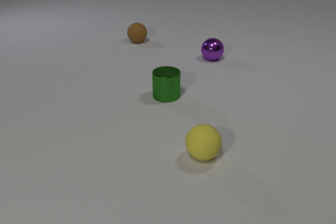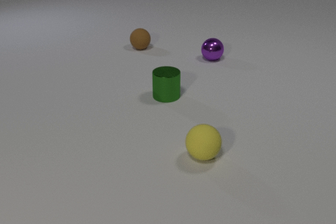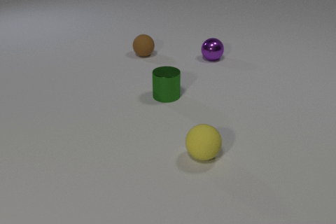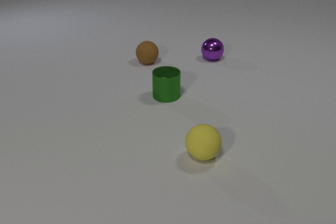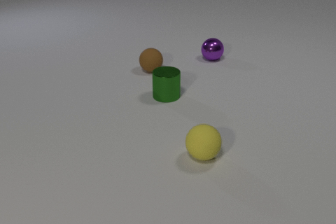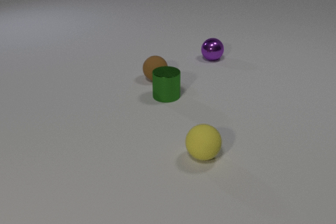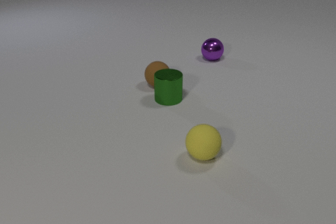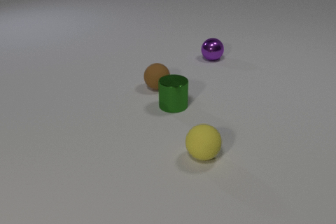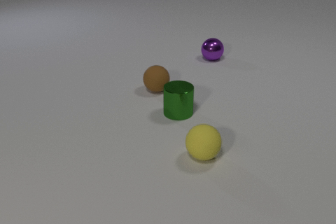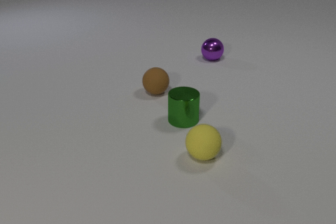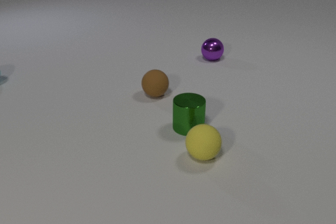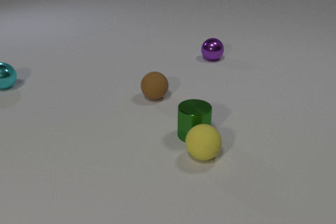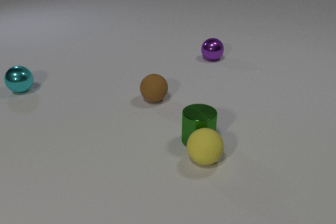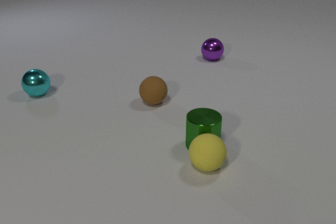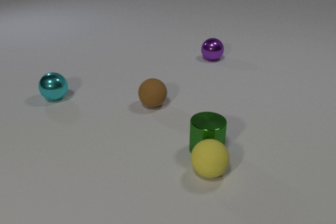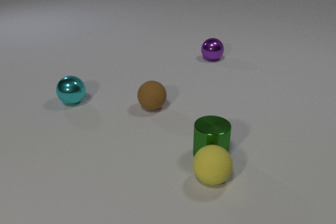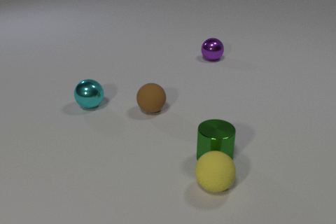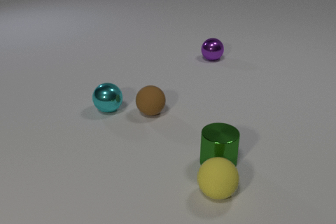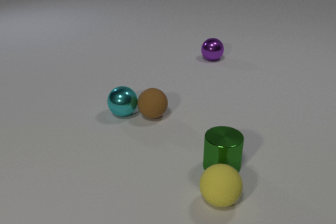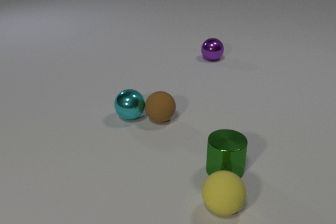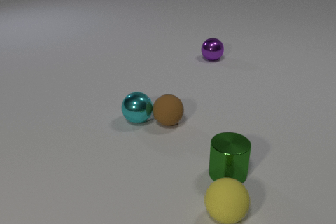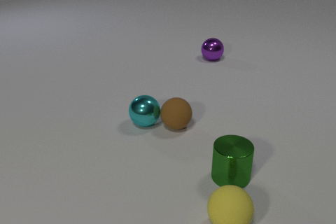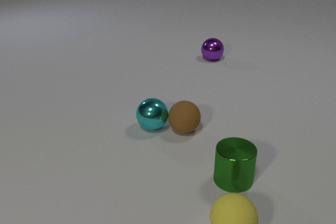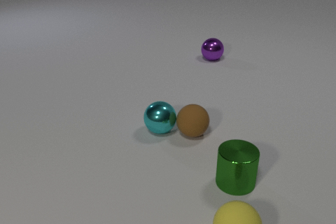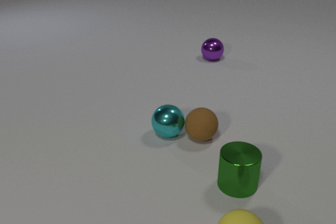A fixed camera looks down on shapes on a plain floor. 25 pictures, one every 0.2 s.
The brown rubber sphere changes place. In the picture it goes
toward the camera.
The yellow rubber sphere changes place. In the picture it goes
toward the camera.
0.0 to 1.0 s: The brown rubber sphere rolls toward the camera.
1.0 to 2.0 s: The brown rubber sphere rolls toward the camera. The green metal cylinder slides toward the camera. The brown rubber sphere and the green metal cylinder collide.
2.0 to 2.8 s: The brown rubber sphere rolls toward the camera. The green metal cylinder slides toward the camera and to the right. The cyan metal sphere rolls to the right and toward the camera. The yellow rubber sphere rolls toward the camera. The green metal cylinder and the yellow rubber sphere collide.
2.8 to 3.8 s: The brown rubber sphere rolls toward the camera. The green metal cylinder slides toward the camera and to the right. The cyan metal sphere rolls to the right and toward the camera. The yellow rubber sphere rolls toward the camera. The brown rubber sphere and the cyan metal sphere collide.
3.8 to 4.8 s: The brown rubber sphere rolls to the right and toward the camera. The green metal cylinder slides toward the camera and to the right. The cyan metal sphere rolls to the right and toward the camera. The yellow rubber sphere rolls toward the camera.
How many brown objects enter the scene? 0.
Are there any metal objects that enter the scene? yes.
What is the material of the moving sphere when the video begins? rubber.
